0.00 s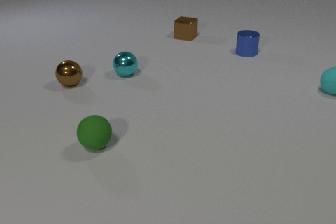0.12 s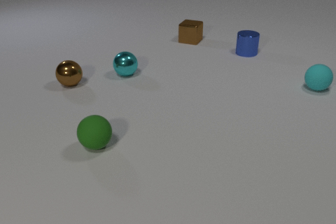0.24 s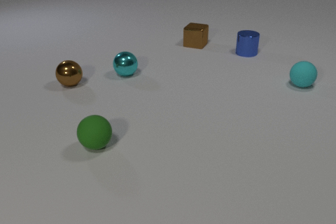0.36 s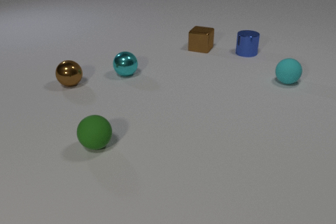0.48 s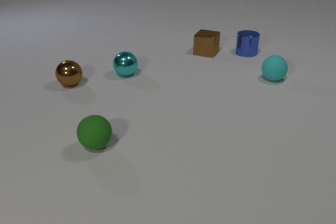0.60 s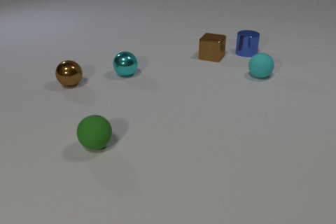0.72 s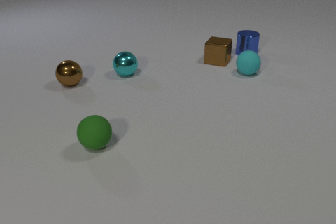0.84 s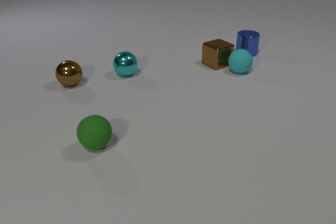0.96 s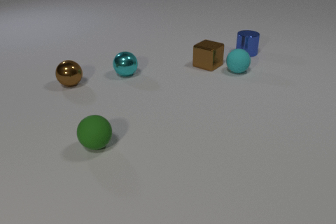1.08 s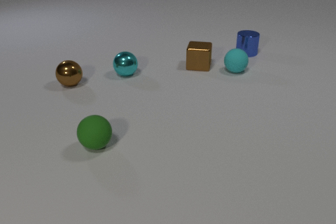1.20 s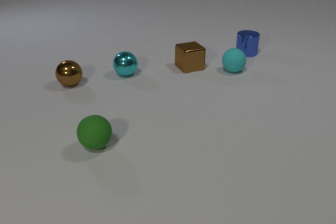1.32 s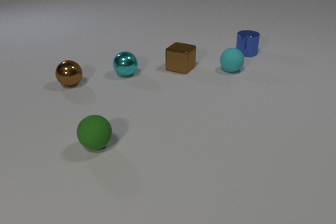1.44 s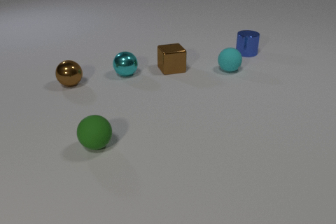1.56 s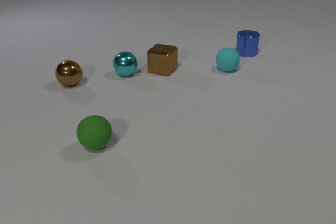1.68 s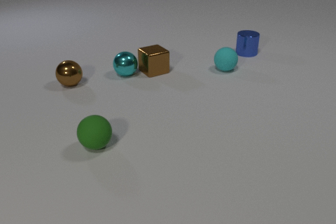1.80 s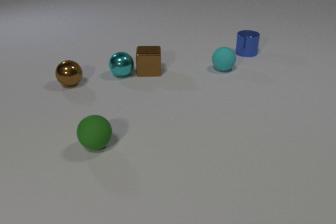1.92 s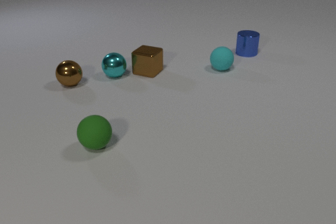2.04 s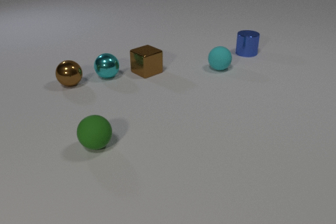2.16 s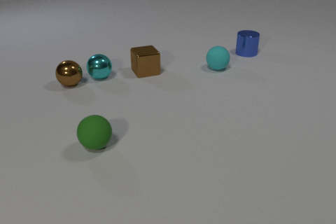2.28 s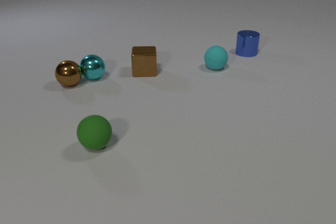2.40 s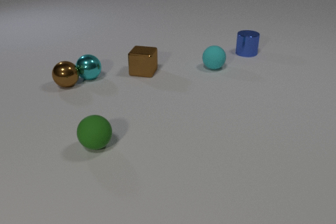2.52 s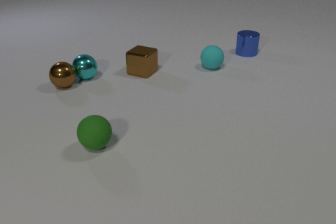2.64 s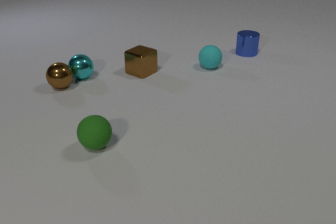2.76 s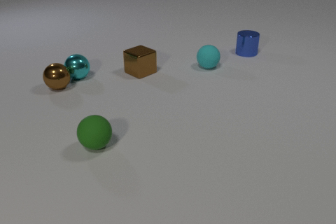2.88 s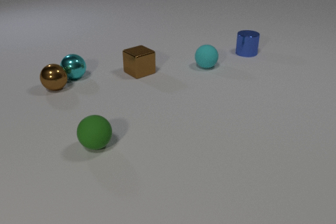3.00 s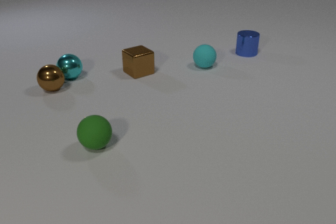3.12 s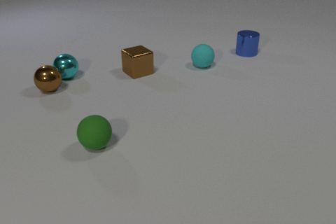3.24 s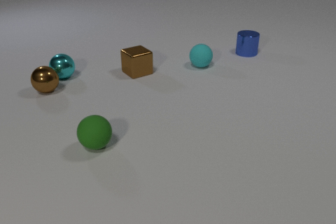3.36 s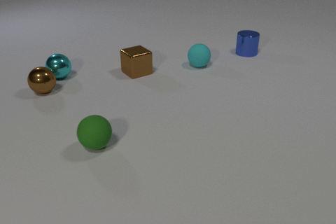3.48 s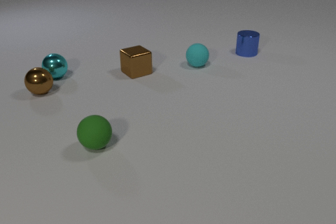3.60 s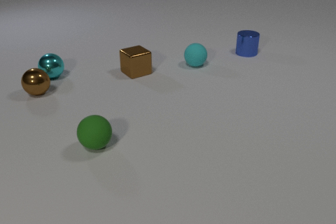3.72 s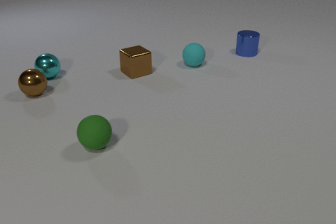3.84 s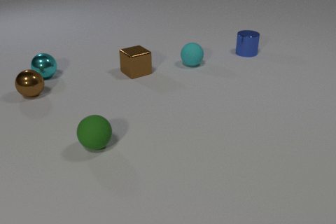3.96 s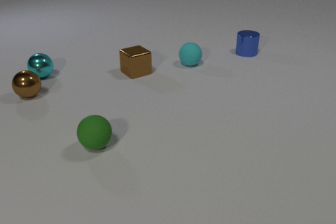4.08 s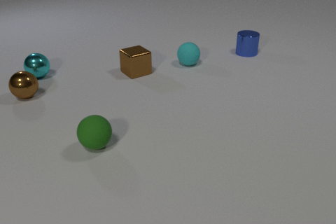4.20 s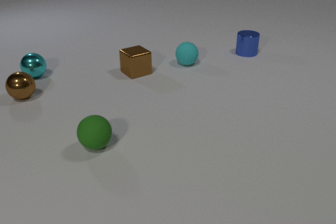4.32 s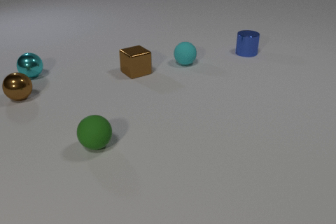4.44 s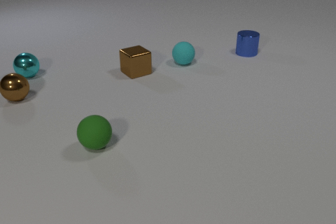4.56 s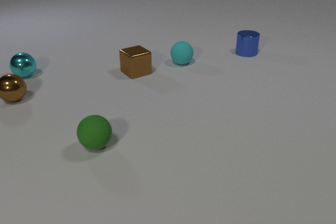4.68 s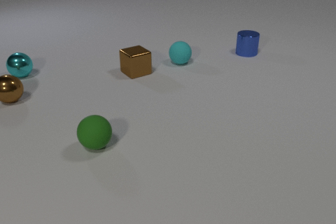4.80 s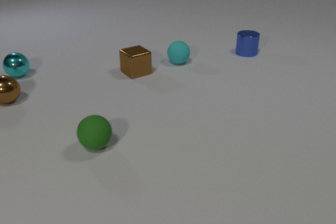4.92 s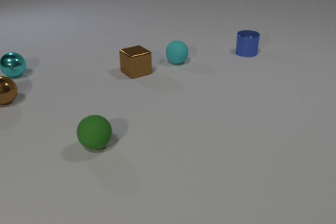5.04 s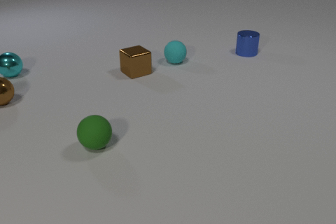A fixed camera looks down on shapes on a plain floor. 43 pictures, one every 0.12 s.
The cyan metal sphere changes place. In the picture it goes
to the left.
The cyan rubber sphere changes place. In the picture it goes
to the left.
0.00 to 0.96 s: The brown metal cube slides toward the camera. The cyan rubber sphere rolls to the left. The brown metal cube and the cyan rubber sphere collide.
0.96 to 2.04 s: The brown metal cube slides to the left. The cyan rubber sphere rolls to the left. The cyan metal sphere rolls to the left. The brown metal cube and the cyan metal sphere collide.
2.04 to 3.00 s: The brown metal cube slides to the left. The cyan rubber sphere rolls to the left. The cyan metal sphere rolls to the left. The brown metal sphere rolls to the left. The cyan metal sphere and the brown metal sphere collide.
3.00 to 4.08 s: The cyan rubber sphere rolls to the left. The cyan metal sphere rolls to the left. The brown metal sphere rolls to the left.
4.08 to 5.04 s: The cyan rubber sphere rolls to the left. The cyan metal sphere rolls to the left and away from the camera. The brown metal sphere rolls to the left.
What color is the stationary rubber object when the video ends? green.
How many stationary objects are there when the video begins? 4.
What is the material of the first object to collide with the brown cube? rubber.
